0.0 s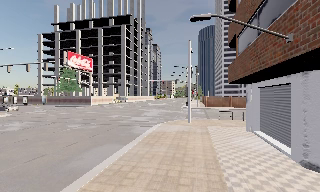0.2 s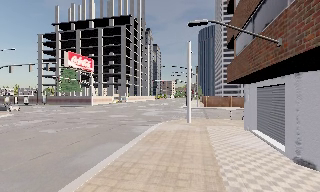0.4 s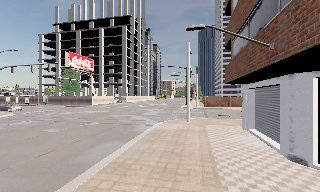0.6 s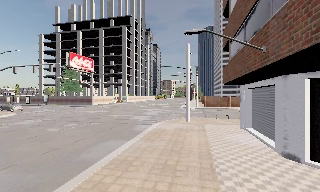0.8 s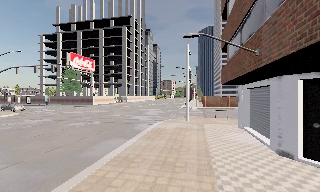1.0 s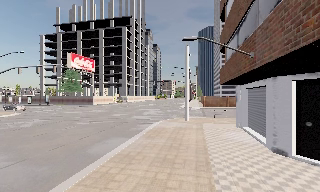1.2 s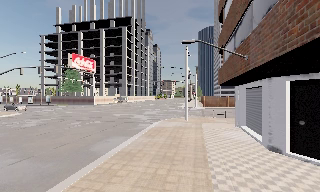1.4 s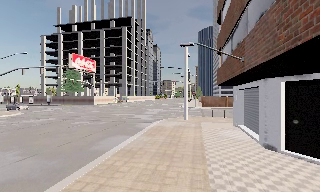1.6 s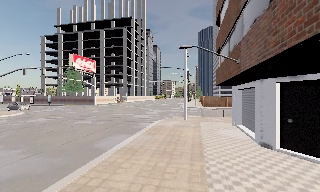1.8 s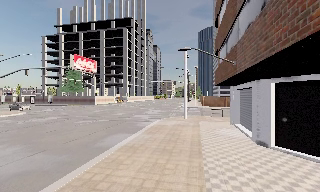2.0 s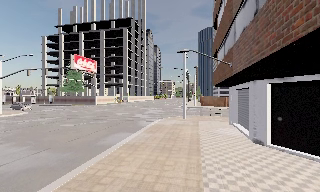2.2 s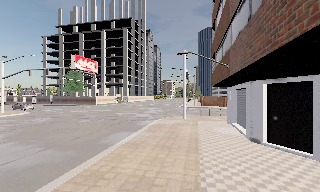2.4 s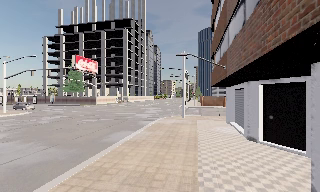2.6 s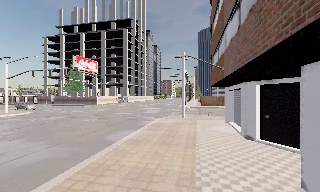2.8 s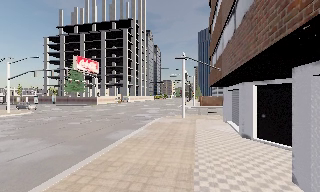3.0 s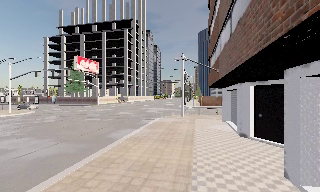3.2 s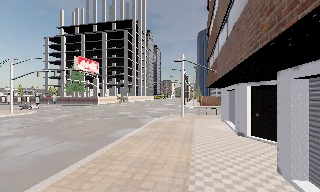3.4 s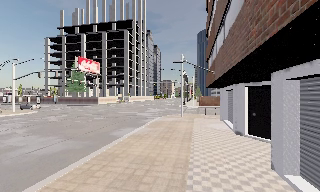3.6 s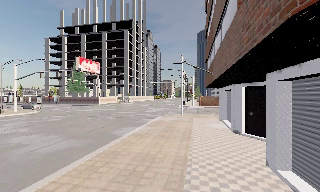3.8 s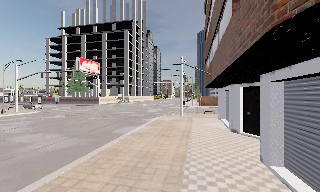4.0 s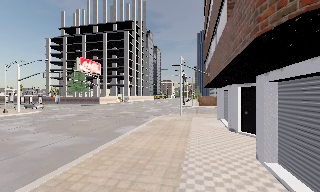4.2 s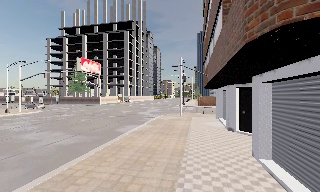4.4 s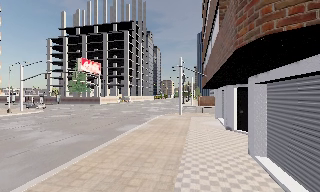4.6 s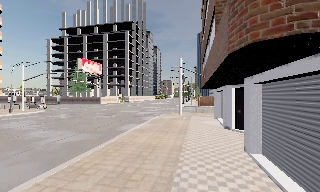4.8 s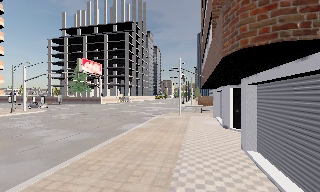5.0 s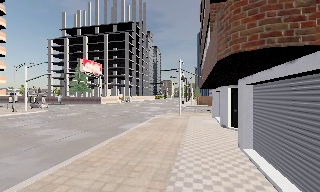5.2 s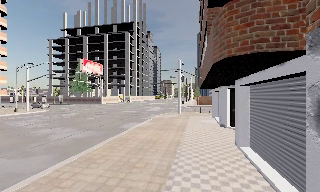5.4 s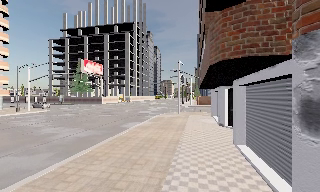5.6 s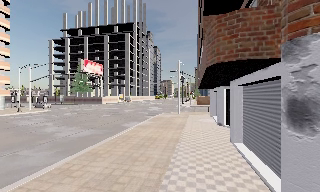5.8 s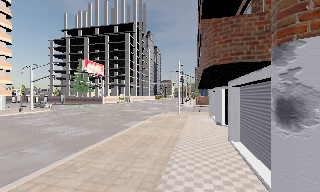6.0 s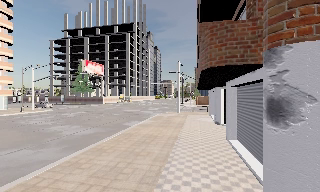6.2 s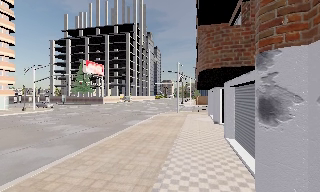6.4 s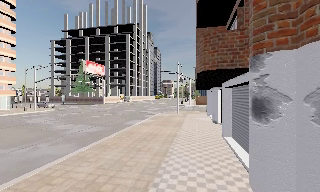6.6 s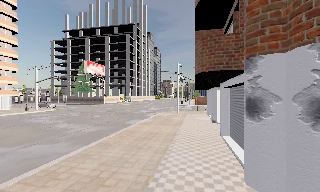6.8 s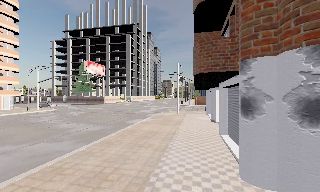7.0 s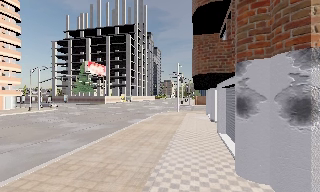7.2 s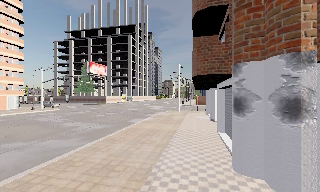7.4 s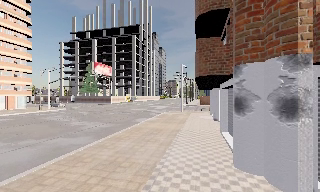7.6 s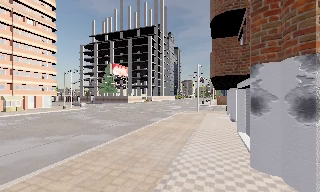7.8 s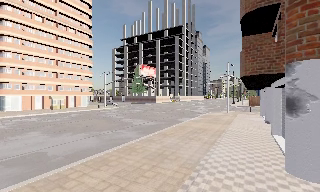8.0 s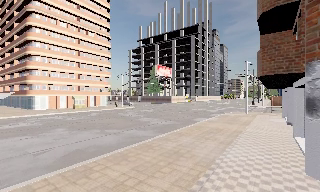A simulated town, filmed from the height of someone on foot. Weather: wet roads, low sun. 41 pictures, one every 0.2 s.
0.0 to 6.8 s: The camera travels backward, about 10 m, so what stands in front gets smaller.
6.8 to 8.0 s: The scene slides to the right, as the camera pans about 25 degrees to its left. It travels backward, about 2 m, so what stands in front gets smaller.
The film runs backward here.
